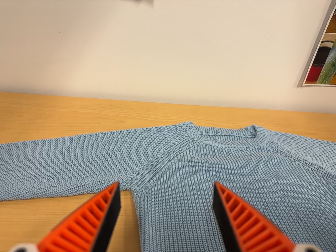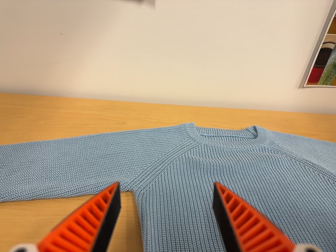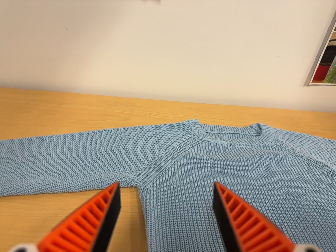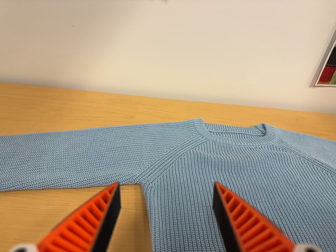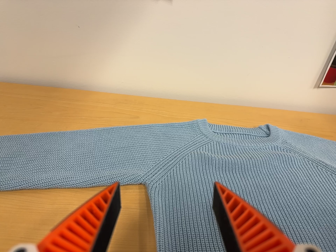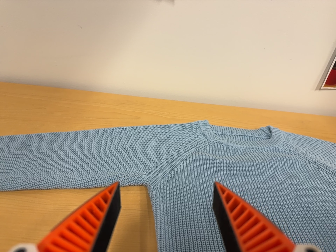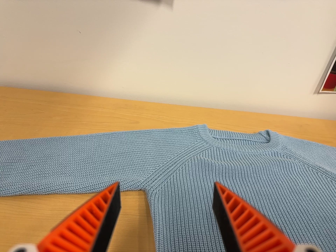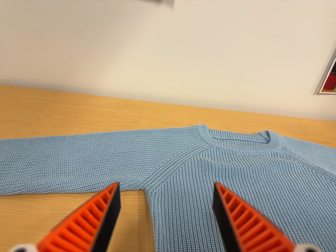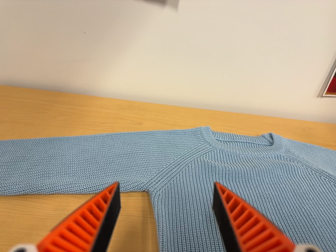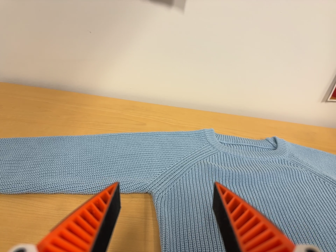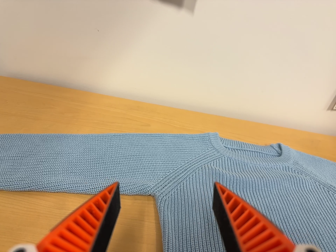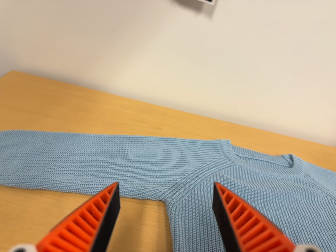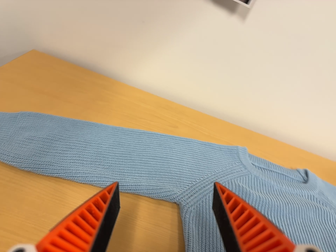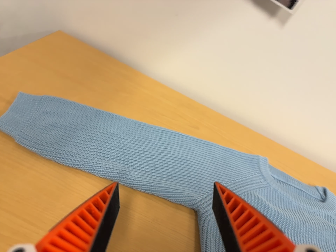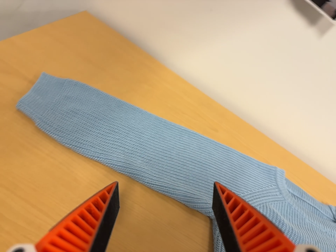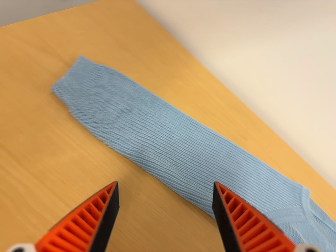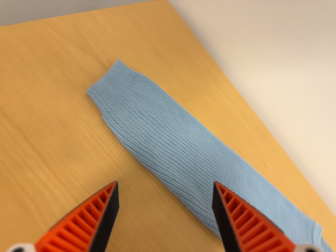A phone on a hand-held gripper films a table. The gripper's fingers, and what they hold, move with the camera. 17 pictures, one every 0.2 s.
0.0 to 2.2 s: The camera travels to its left, about 5 cm, so close, fixed things drift to the right. It rolls about its line of sight by about 10 degrees, and the scene rotates clockwise.
2.2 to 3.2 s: The camera travels to its left, toward the top of its view and forward, about 20 cm, so close, fixed things drift to the right. It rolls about its line of sight by about 40 degrees, and the scene rotates clockwise.
The film runs backward here.
